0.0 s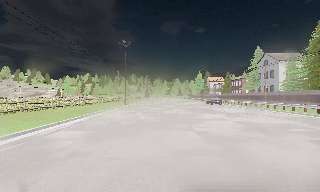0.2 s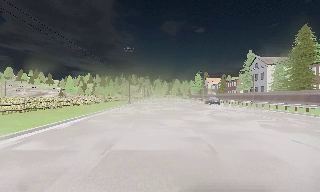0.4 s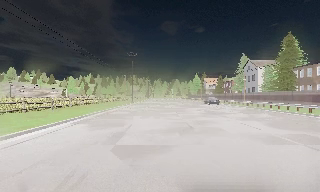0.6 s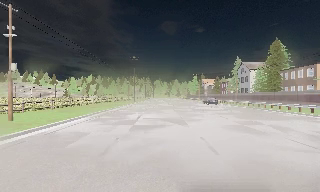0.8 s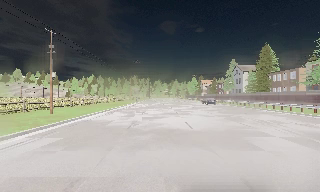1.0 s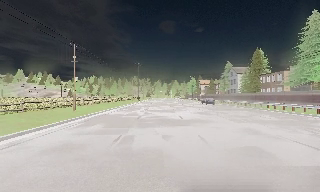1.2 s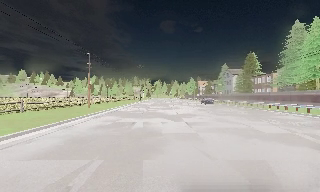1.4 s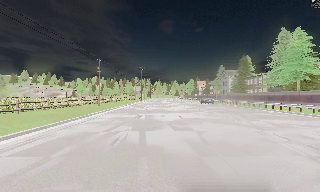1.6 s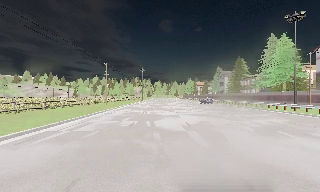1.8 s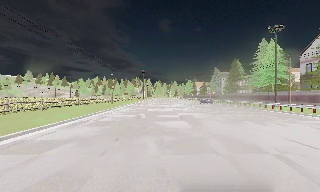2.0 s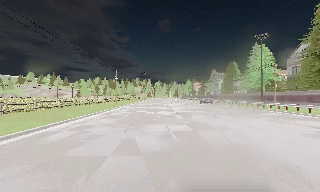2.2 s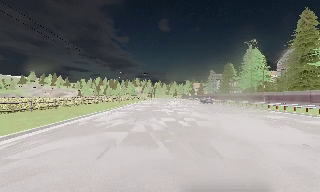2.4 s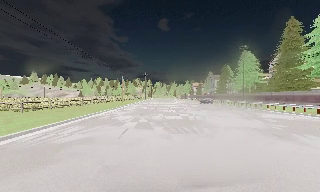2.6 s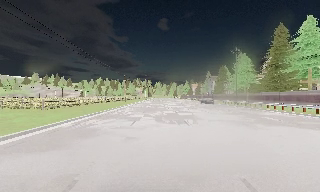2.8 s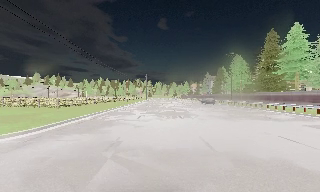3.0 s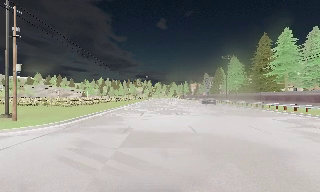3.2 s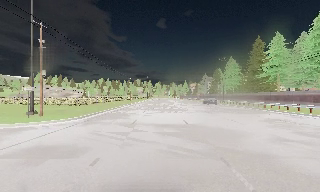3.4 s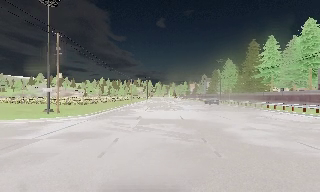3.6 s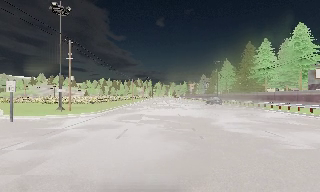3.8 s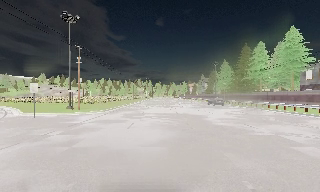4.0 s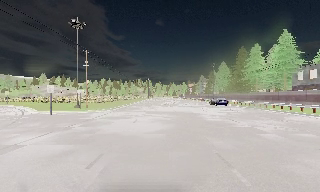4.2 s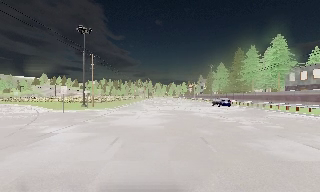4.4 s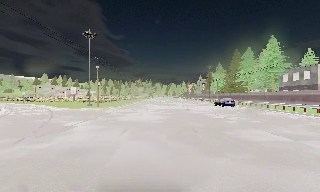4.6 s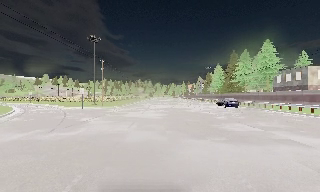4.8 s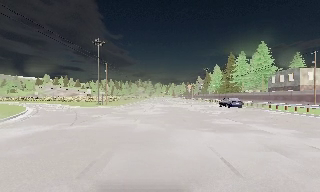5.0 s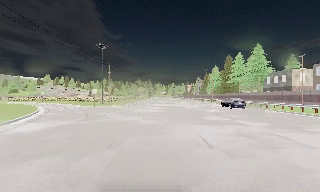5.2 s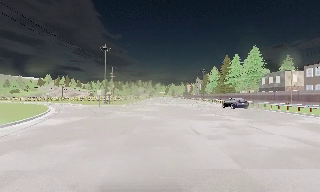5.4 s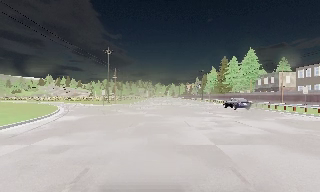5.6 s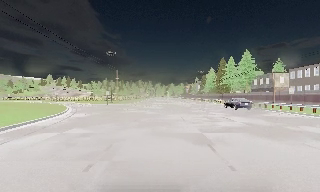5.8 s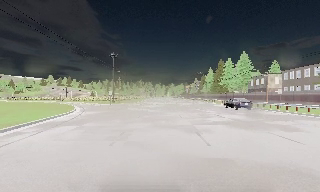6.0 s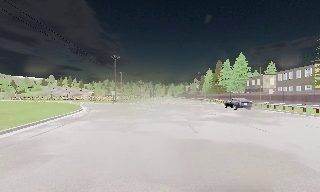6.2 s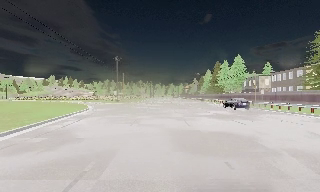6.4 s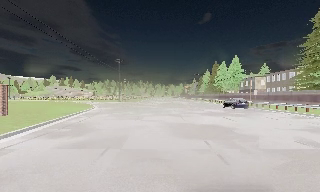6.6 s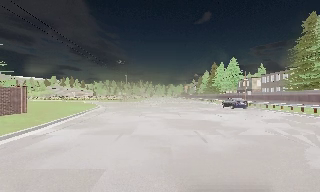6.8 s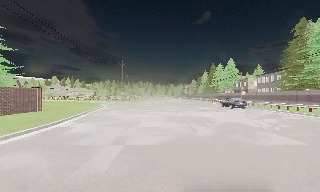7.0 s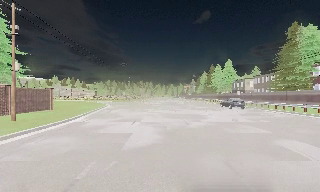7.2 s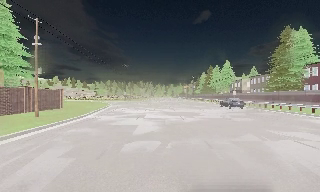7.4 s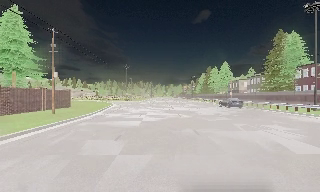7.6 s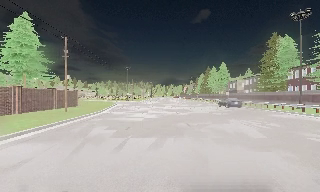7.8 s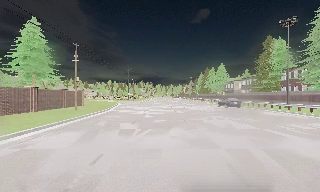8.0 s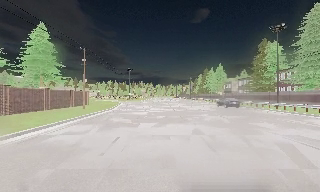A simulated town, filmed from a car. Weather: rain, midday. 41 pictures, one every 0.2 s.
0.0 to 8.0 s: The camera travels backward, about 100 m, so what stands in front gets smaller. It loses speed.
The film runs backward here.
